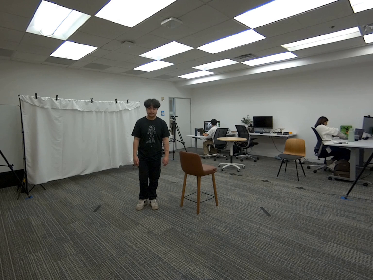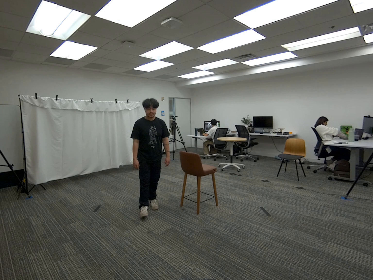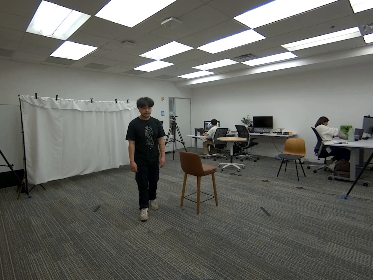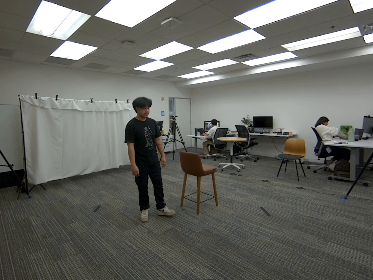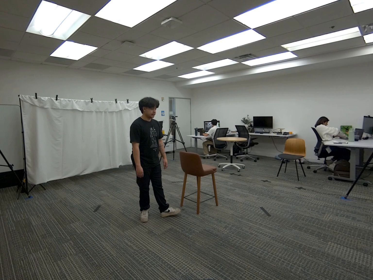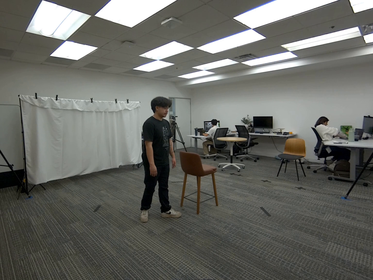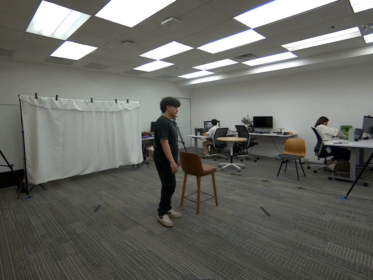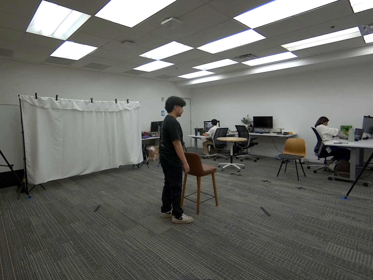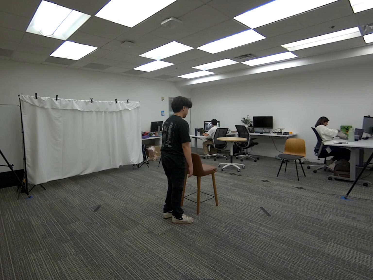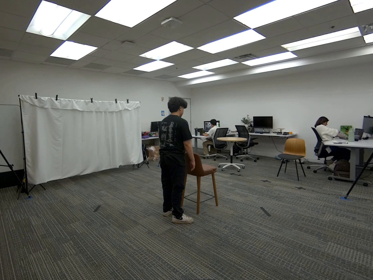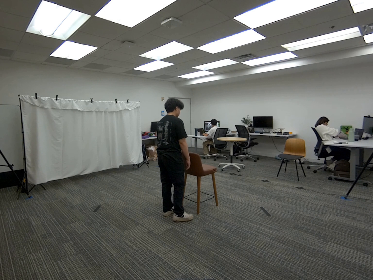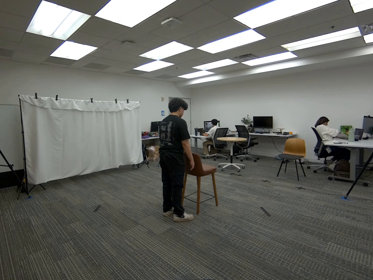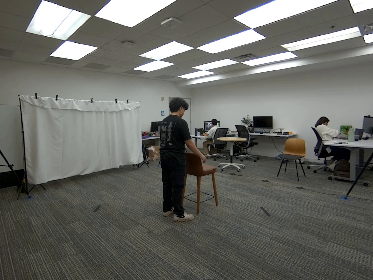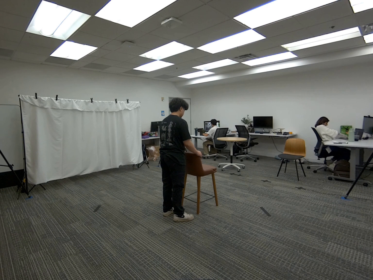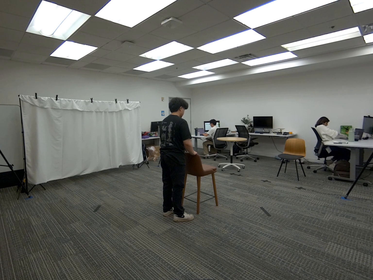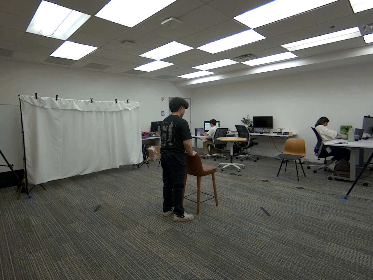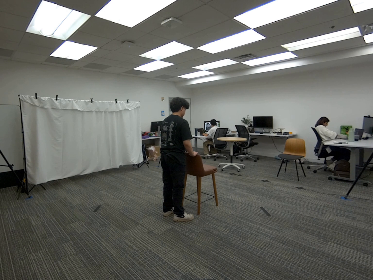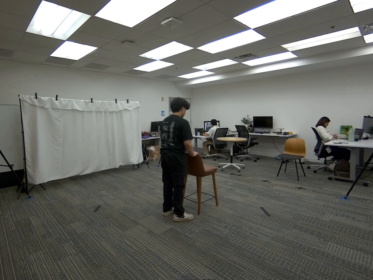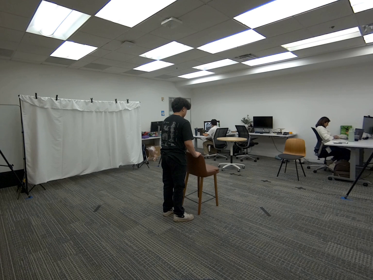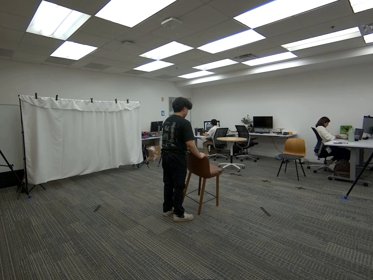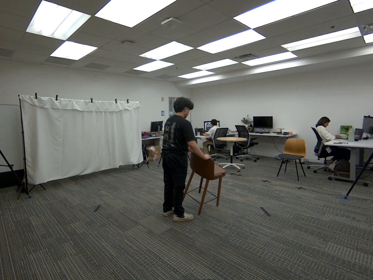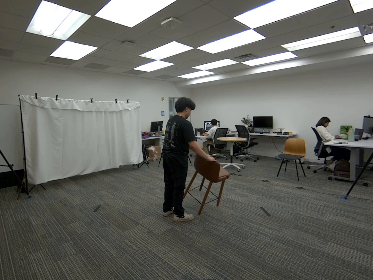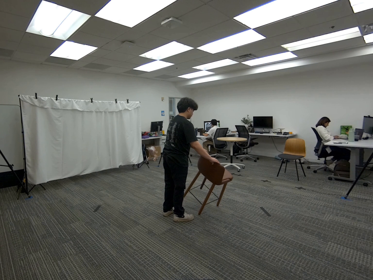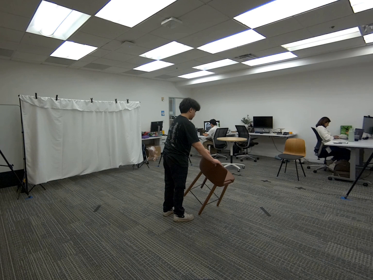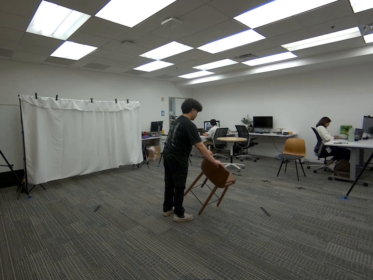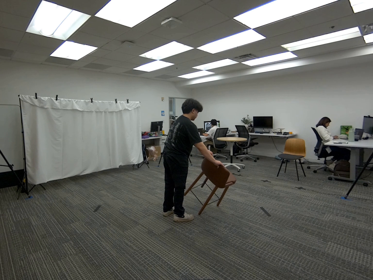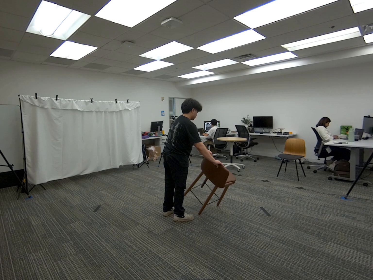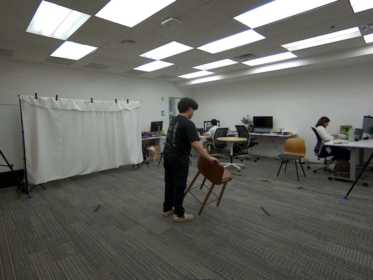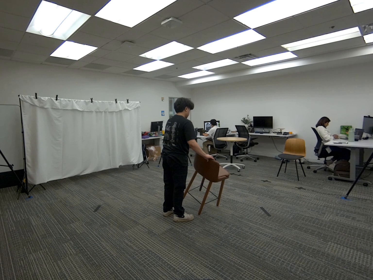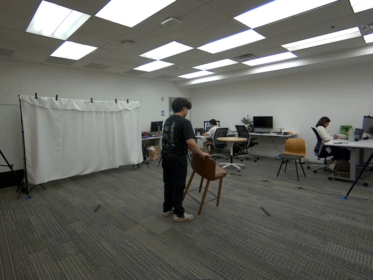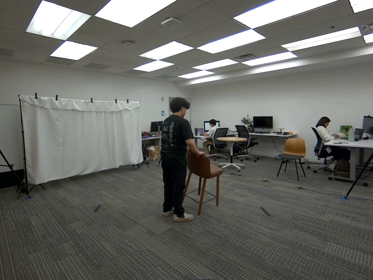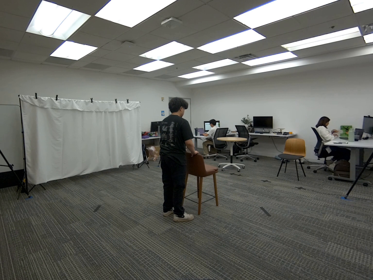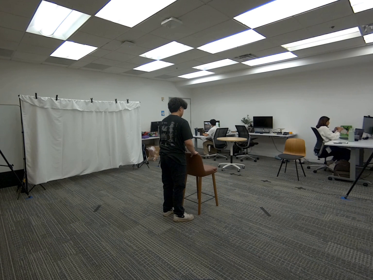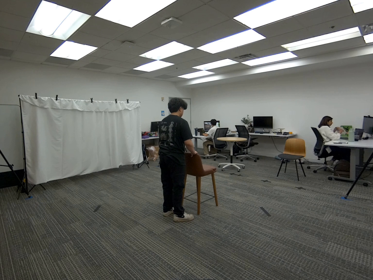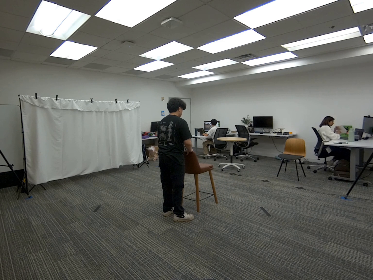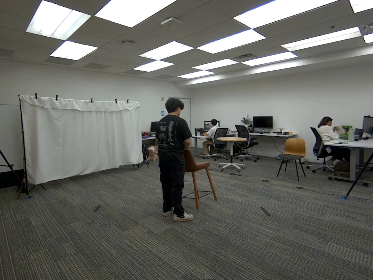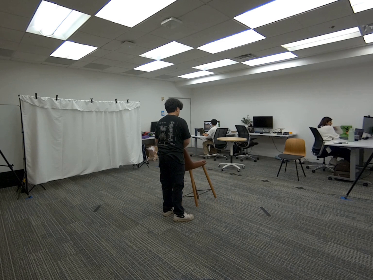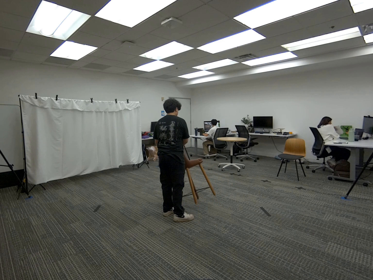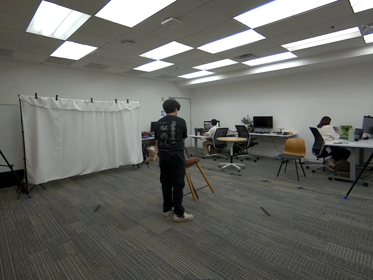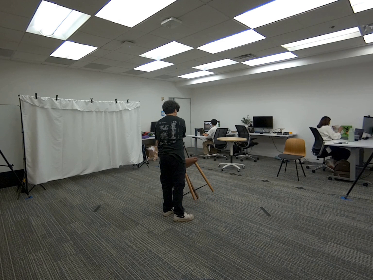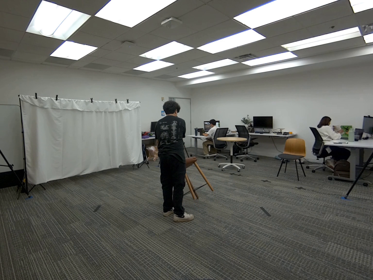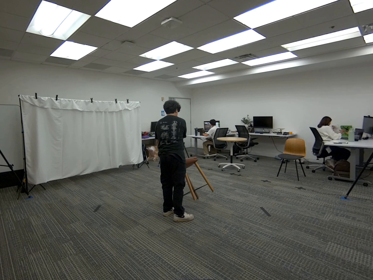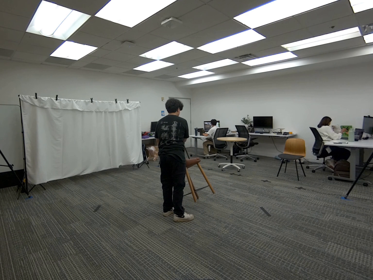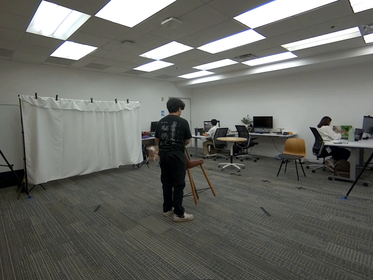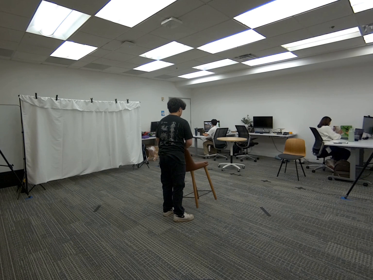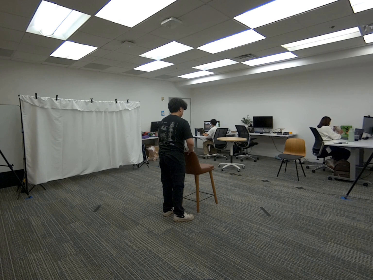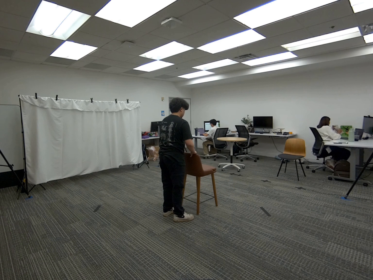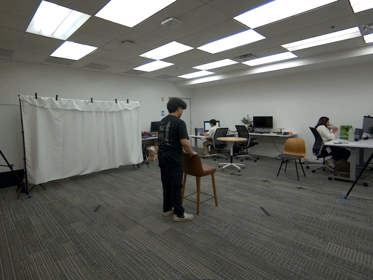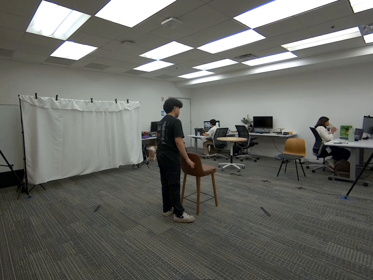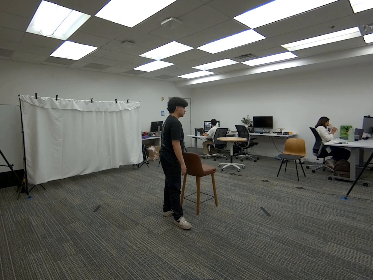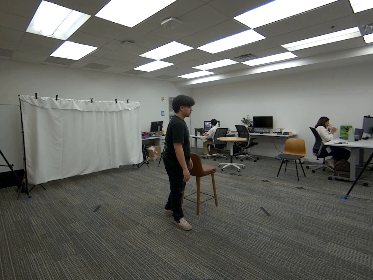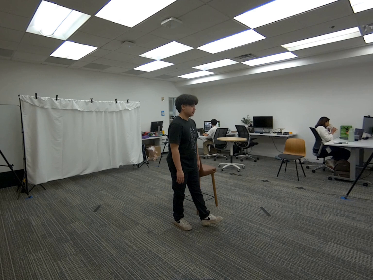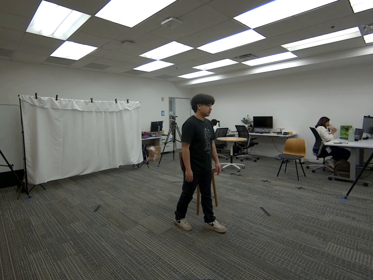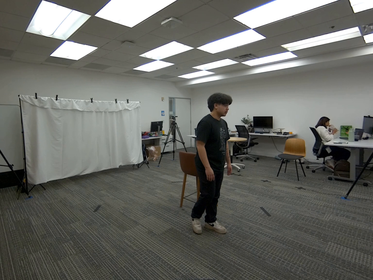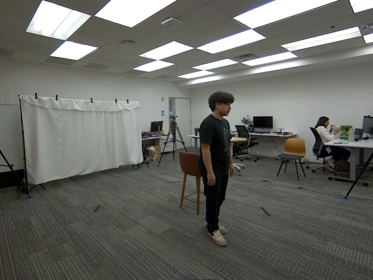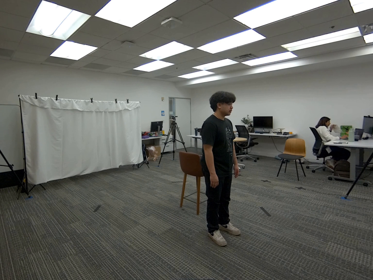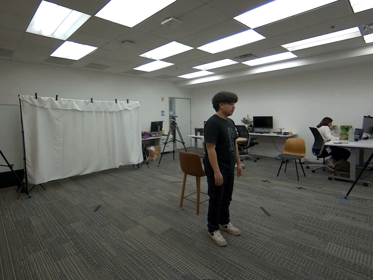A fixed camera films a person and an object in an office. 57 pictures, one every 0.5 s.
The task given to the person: Walk over to the tall bar stool and stand behind the stool. Keeping at least two of the legs on the ground at all times, lean the stool side once to the right and once to the left. Return the stool to its original position.
